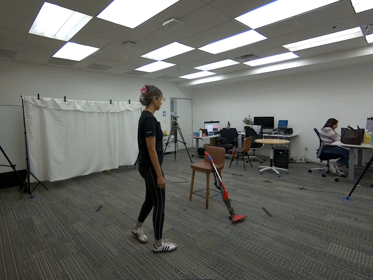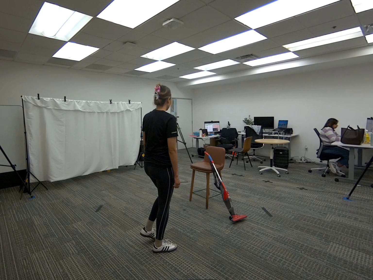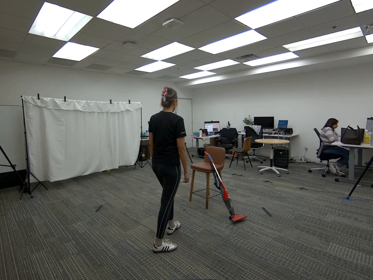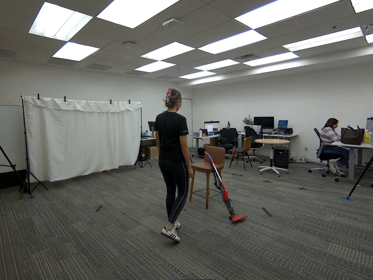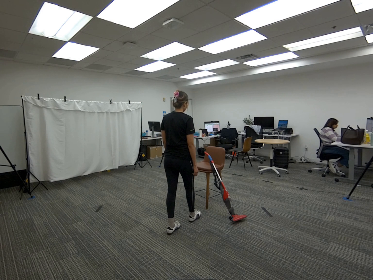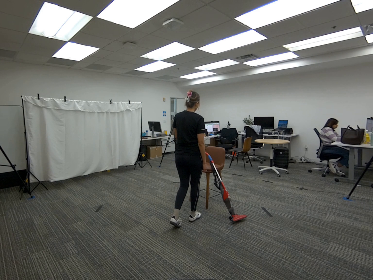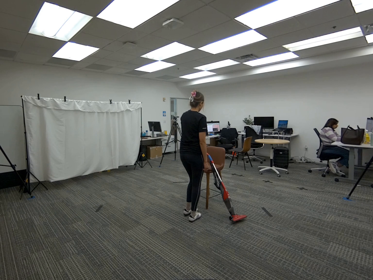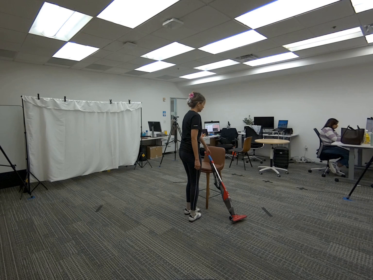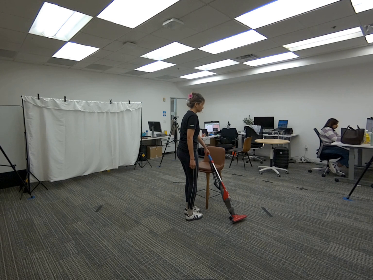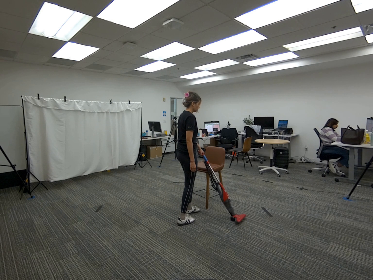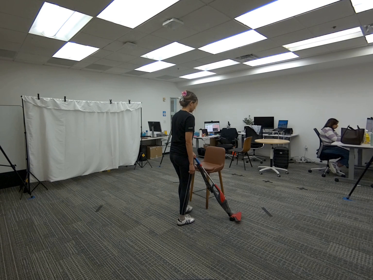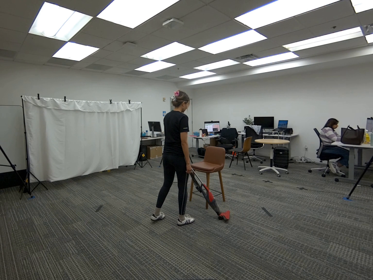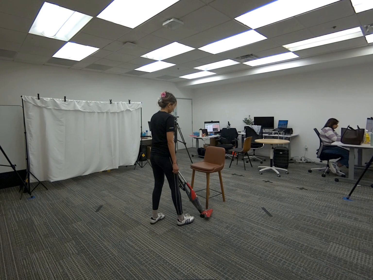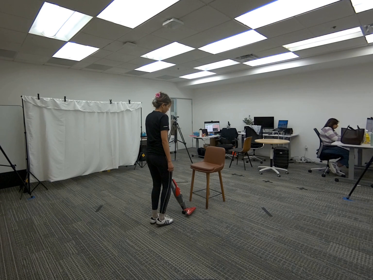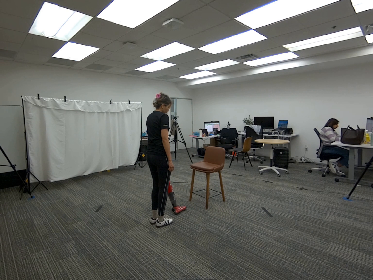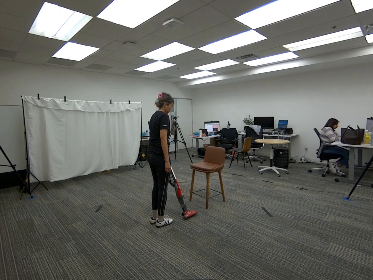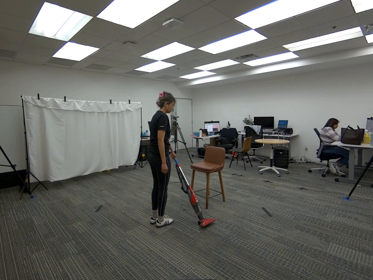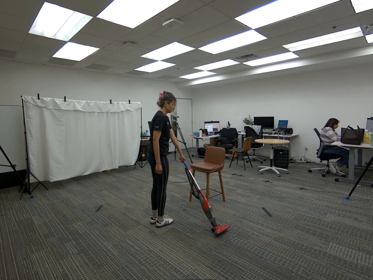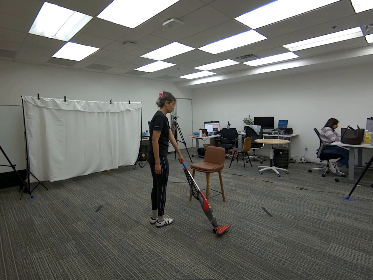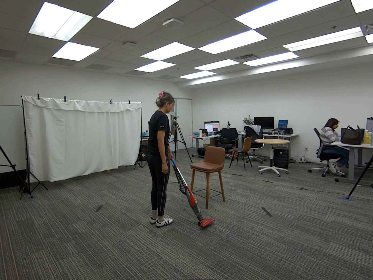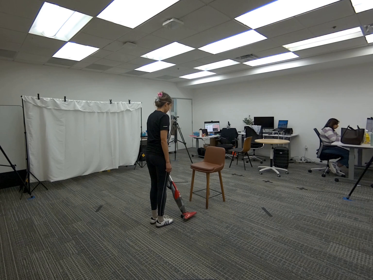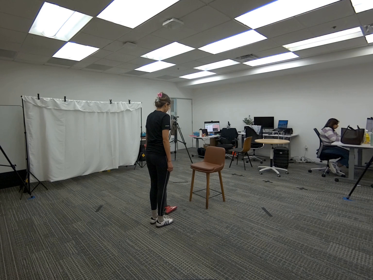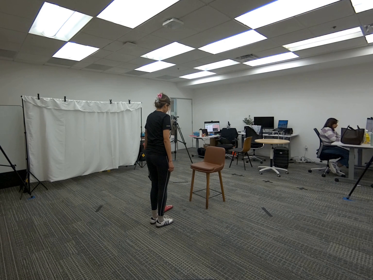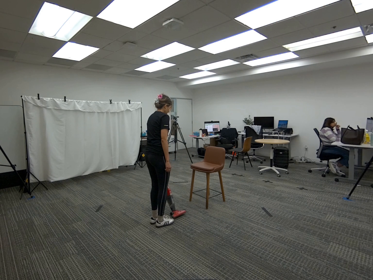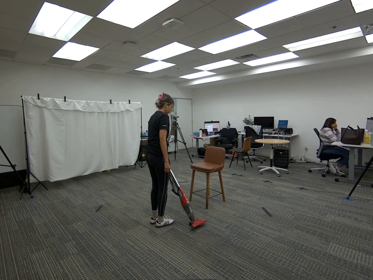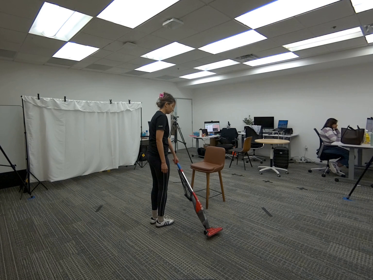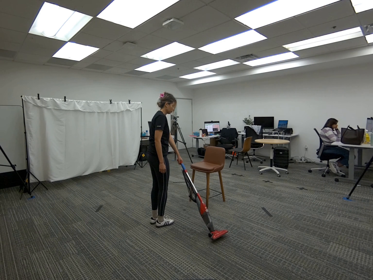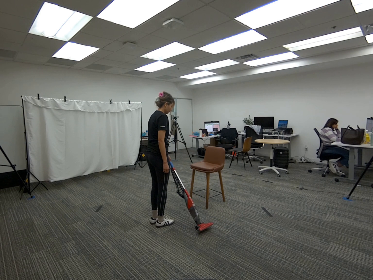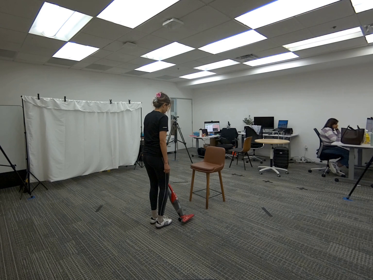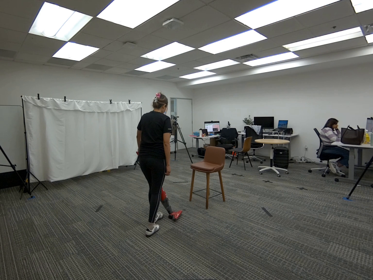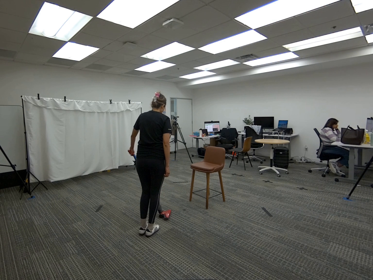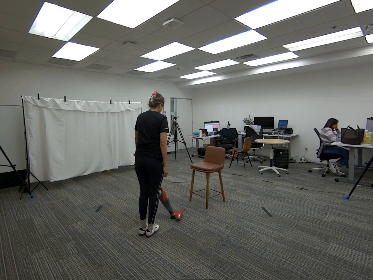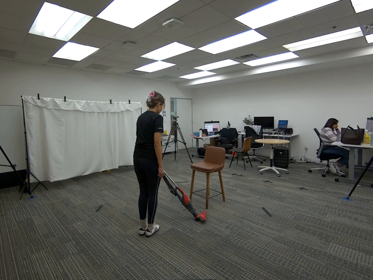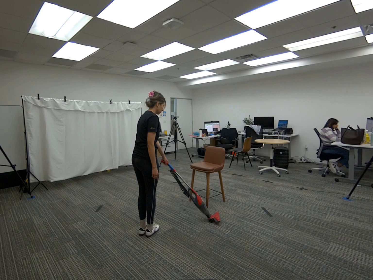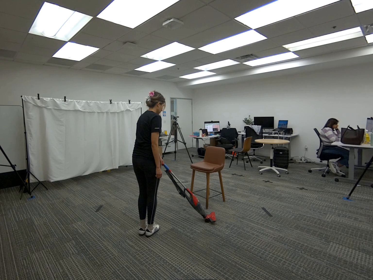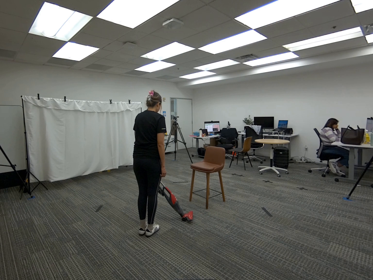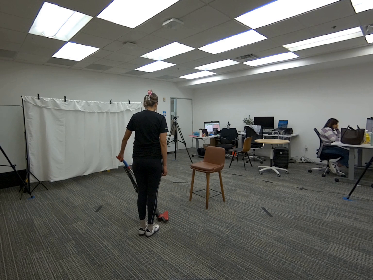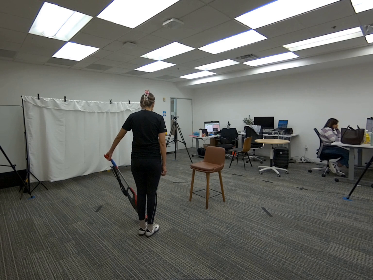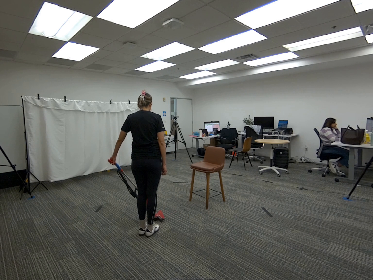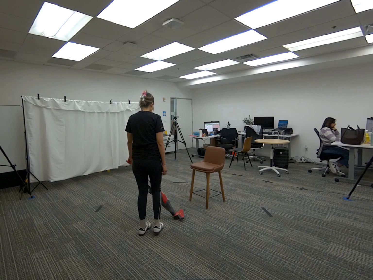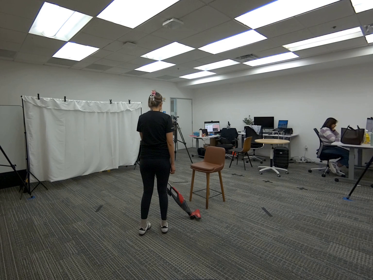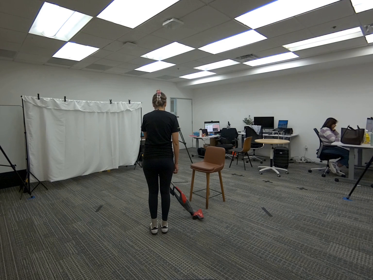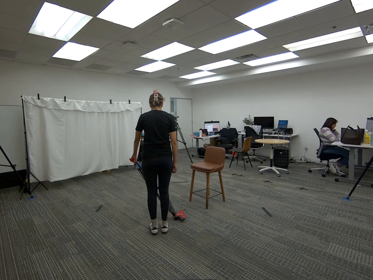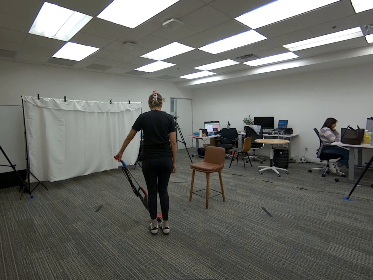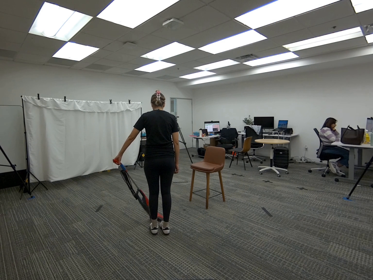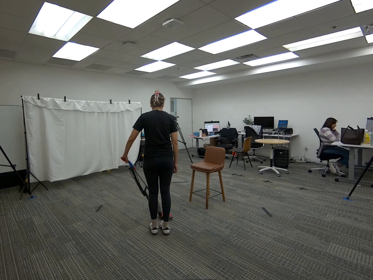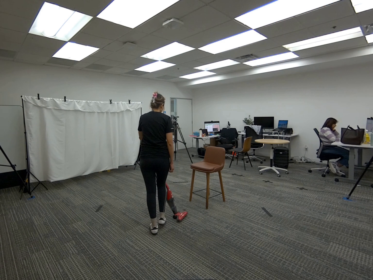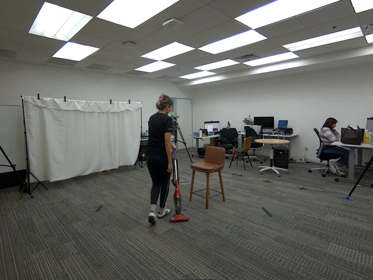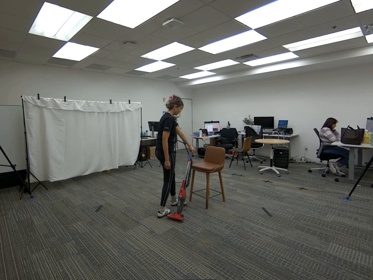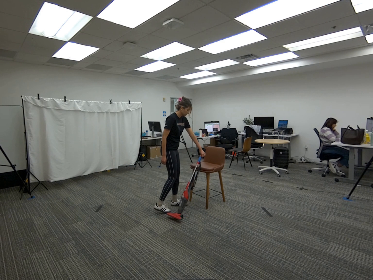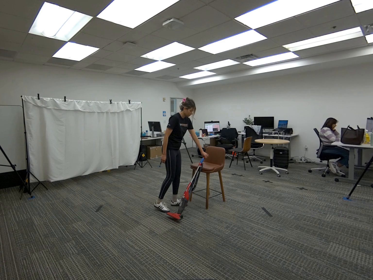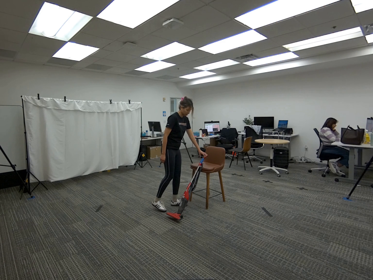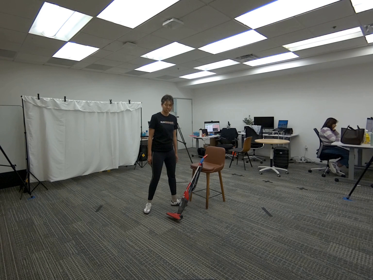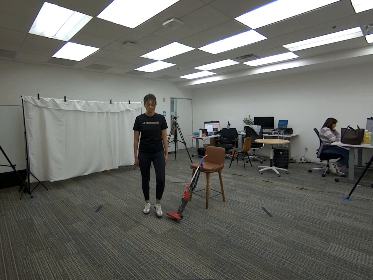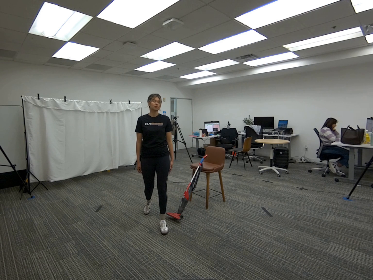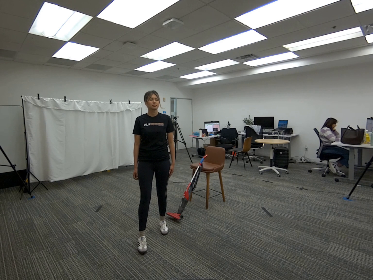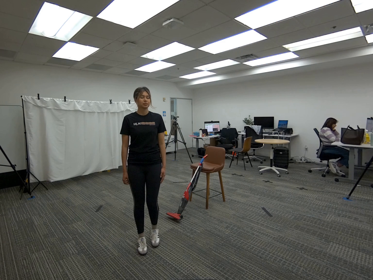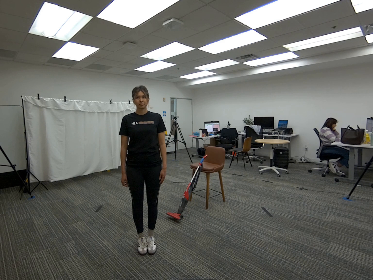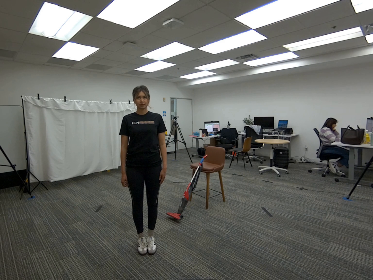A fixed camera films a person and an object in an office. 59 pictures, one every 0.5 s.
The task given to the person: Walk over to the vacuum leaning on the tall bar stool and pick up the vacuum using your left hand and hold the vacuum infront of you and perform side to side vacuum motions. Place it back leaning on the stool when complete.
